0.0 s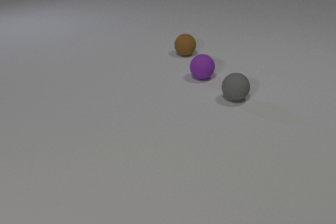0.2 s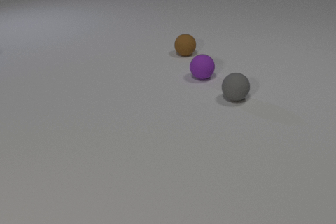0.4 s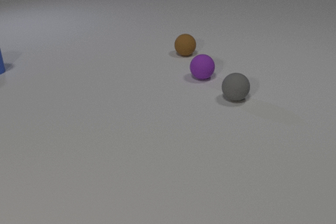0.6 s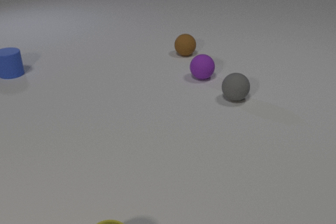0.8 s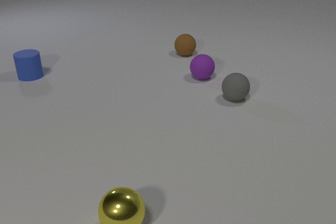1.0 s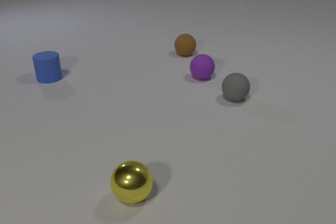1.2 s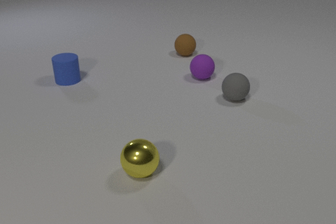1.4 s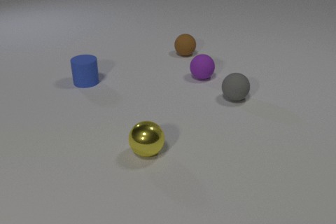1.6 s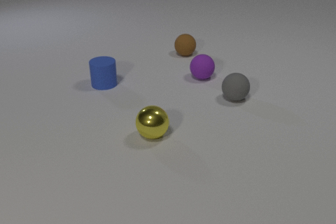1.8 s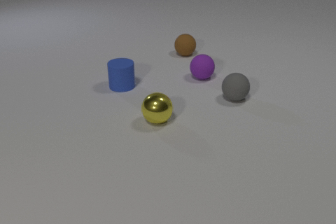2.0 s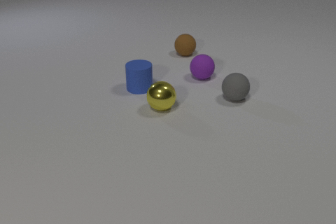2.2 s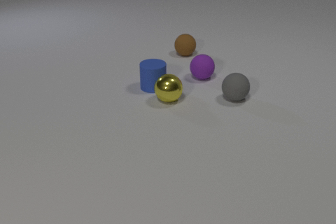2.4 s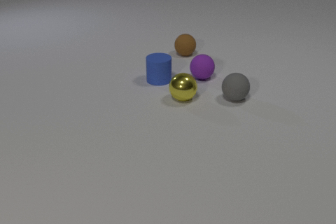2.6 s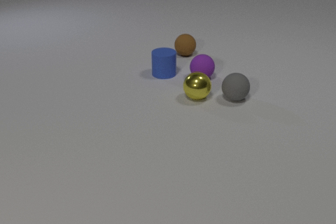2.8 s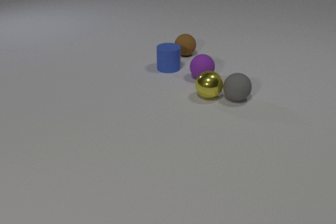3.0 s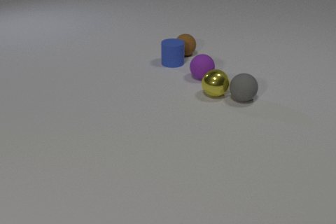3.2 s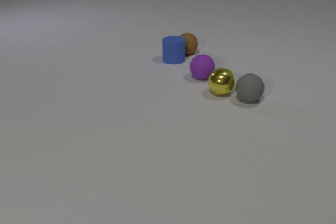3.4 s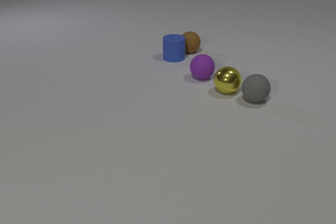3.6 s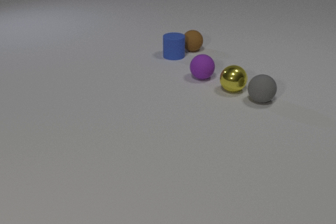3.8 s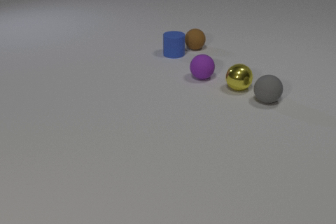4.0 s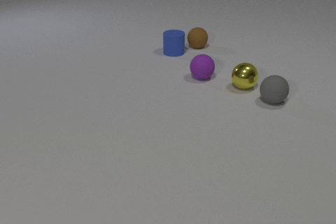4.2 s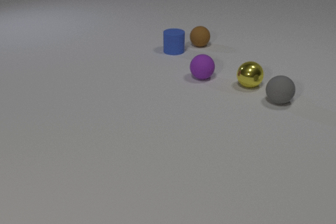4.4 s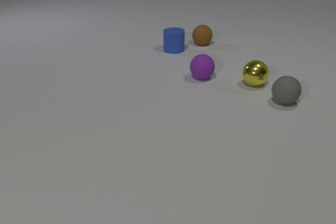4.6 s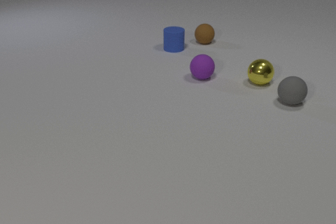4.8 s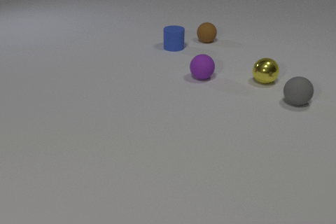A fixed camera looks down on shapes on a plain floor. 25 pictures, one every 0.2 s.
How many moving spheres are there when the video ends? 3.
How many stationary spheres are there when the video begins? 3.
Are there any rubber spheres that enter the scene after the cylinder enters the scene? no.
0.0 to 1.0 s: The yellow metal sphere comes in at the bottom edge, rolls away from the camera. The blue rubber cylinder comes in at the left edge, slides to the right and toward the camera.
1.0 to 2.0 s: The yellow metal sphere rolls away from the camera. The blue rubber cylinder slides to the right and toward the camera.
2.0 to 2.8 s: The yellow metal sphere rolls to the right and away from the camera. The blue rubber cylinder slides away from the camera and to the right. The yellow metal sphere and the blue rubber cylinder collide. The yellow metal sphere and the gray rubber sphere collide.
2.8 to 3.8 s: The yellow metal sphere rolls to the right and away from the camera. The blue rubber cylinder slides away from the camera. The brown rubber sphere rolls away from the camera and to the right. The gray rubber sphere rolls to the right. The blue rubber cylinder and the brown rubber sphere collide.
3.8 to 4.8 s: The yellow metal sphere rolls to the right and away from the camera. The blue rubber cylinder slides away from the camera. The brown rubber sphere rolls away from the camera and to the right. The gray rubber sphere rolls to the right.
